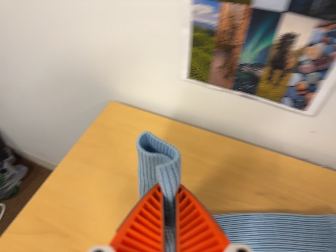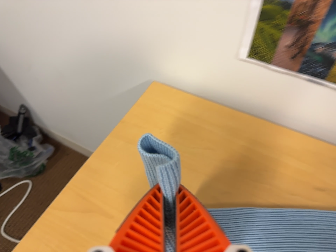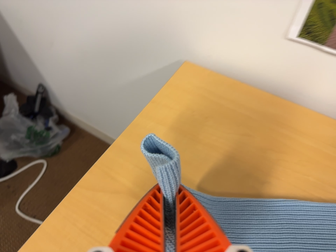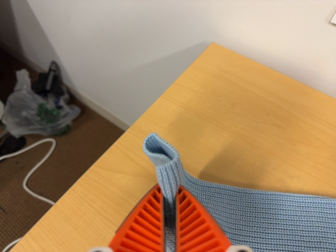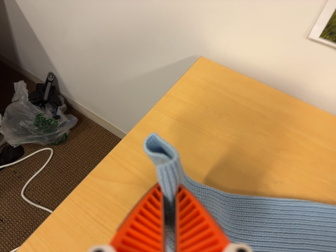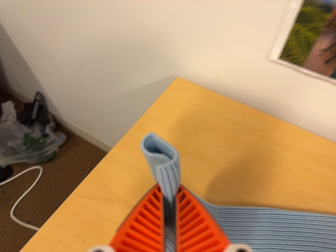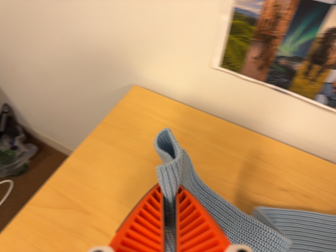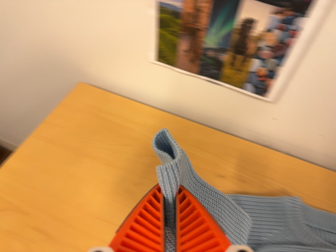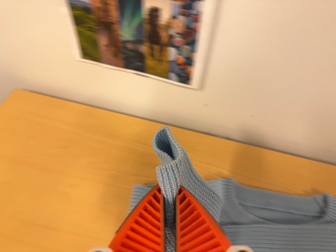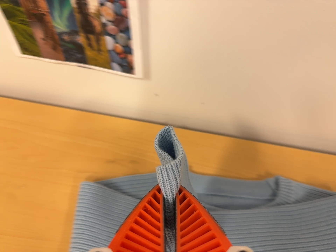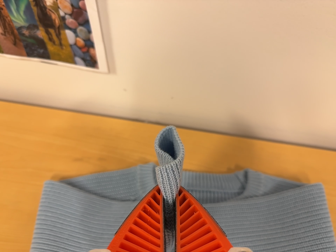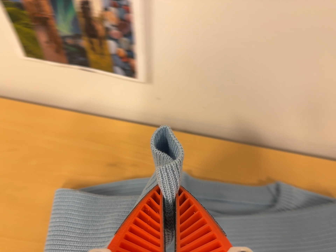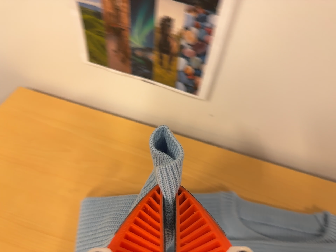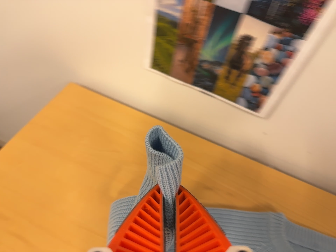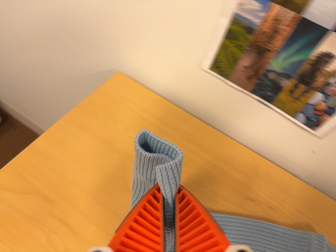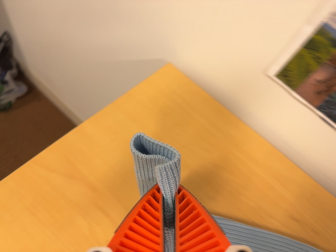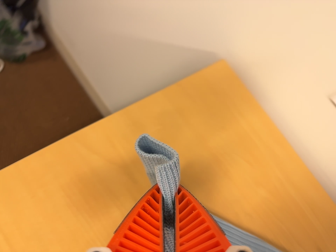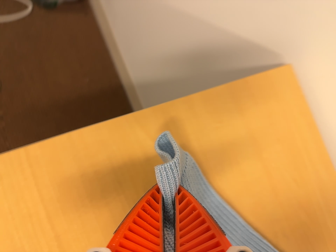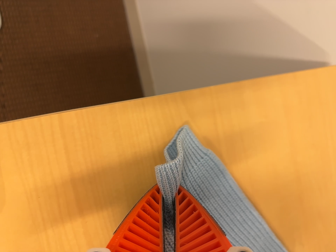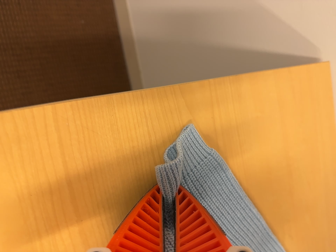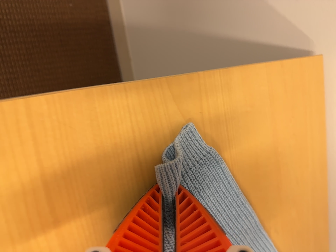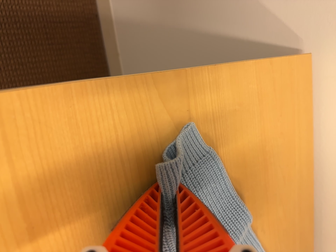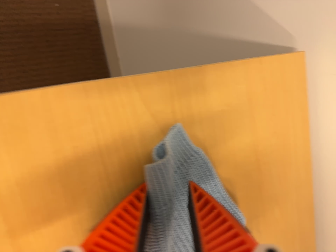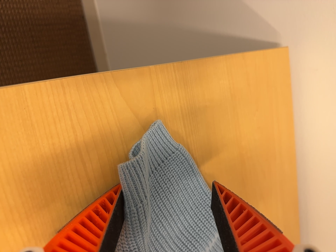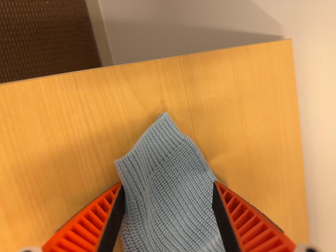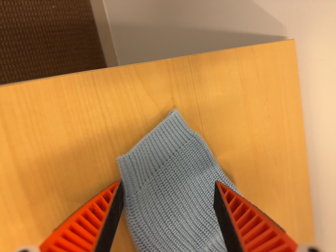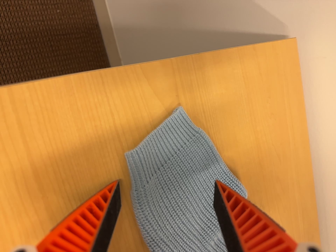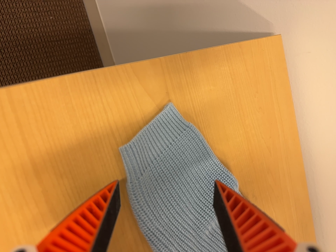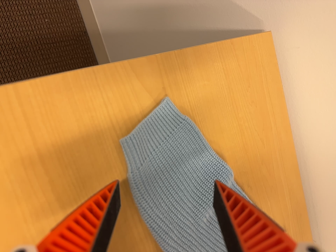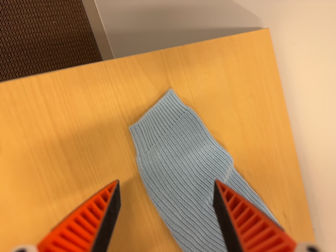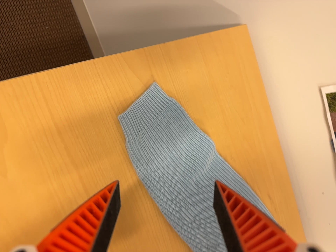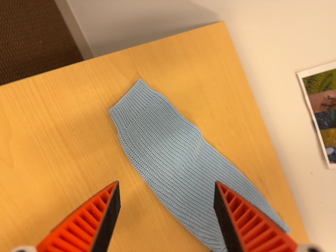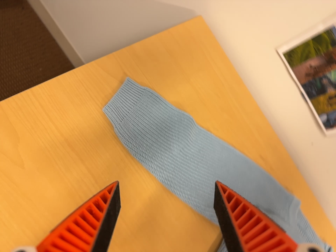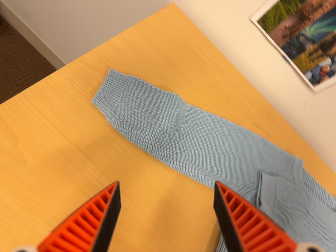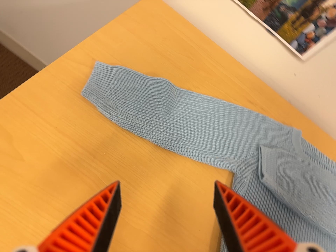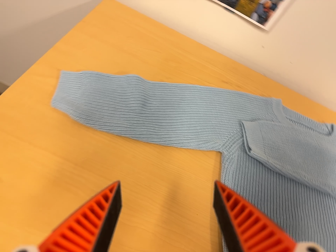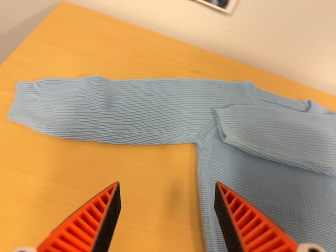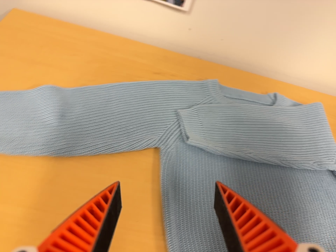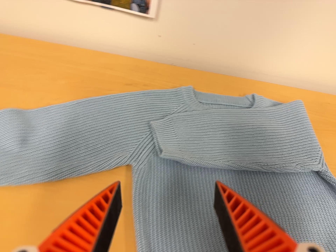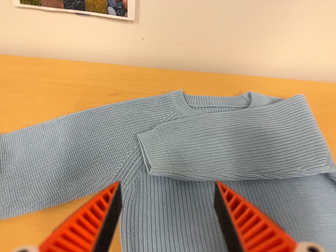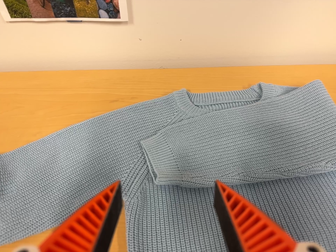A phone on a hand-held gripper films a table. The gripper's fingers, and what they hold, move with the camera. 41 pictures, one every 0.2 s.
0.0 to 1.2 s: The camera shifts only a little, or ends up much as it began.
1.2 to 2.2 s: The scene slides to the left, as the camera pans about 10 degrees to its right. It travels to its right, about 20 cm, so close, fixed things drift to the left. It rolls about its line of sight by about 10 degrees, and the scene rotates counterclockwise.
2.2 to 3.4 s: The camera travels to its left, about 50 cm, so close, fixed things drift to the right. Its aim tips toward the bottom of its view by about 10 degrees. It rolls about its line of sight by about 55 degrees, and the scene rotates clockwise.
3.4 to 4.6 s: The camera pans to its right by about 10 degrees. It travels forward, about 7 cm, so what stands in front looms larger. Its aim tips toward the bottom of its view by about 10 degrees, and the scene shifts upward. It rolls about its line of sight by about 10 degrees, and the scene rotates clockwise.
4.6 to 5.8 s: The camera travels backward and toward the bottom of its view, about 9 cm, so what stands in front gets smaller.
5.8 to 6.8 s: The camera travels toward the bottom of its view, backward and to its right, about 22 cm, so close, fixed things drift upward. It rolls about its line of sight by about 35 degrees, and the scene rotates counterclockwise.
6.8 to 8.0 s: The camera travels to its right and forward, about 24 cm, so close, fixed things drift to the left. It rolls about its line of sight by about 40 degrees, and the scene rotates counterclockwise.
The film runs backward here.
